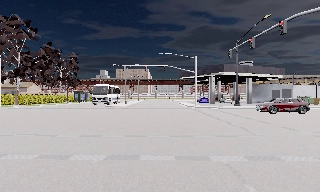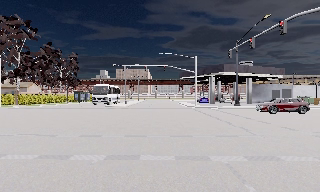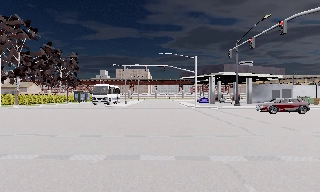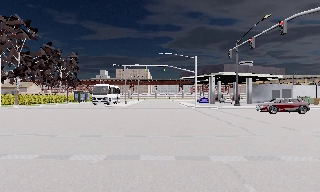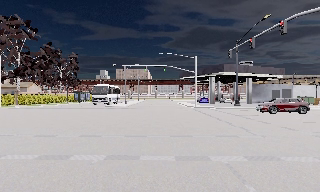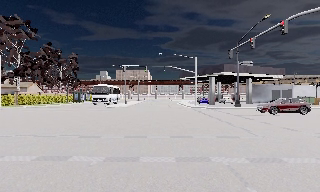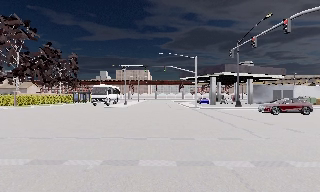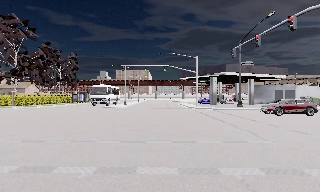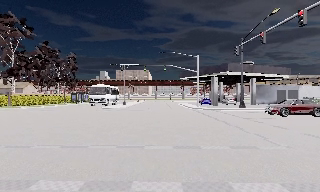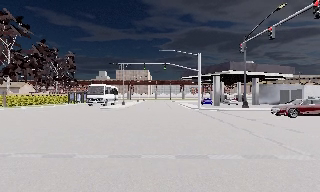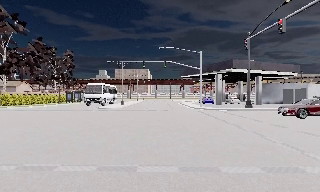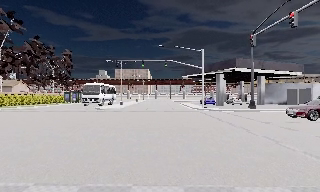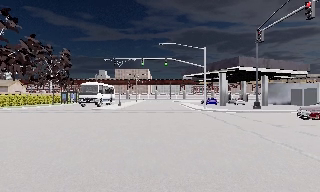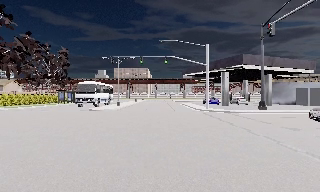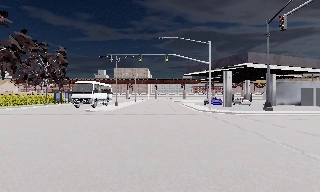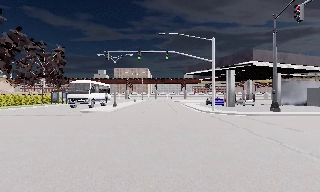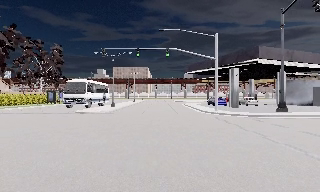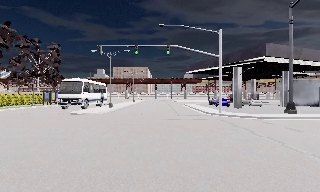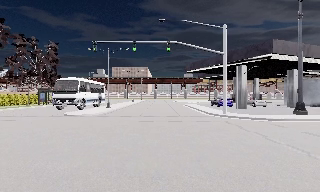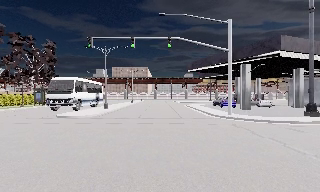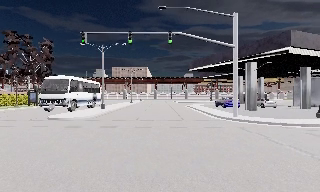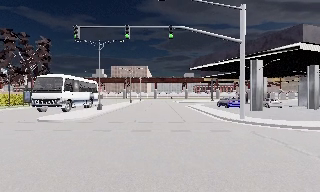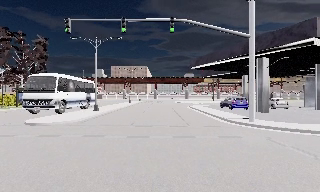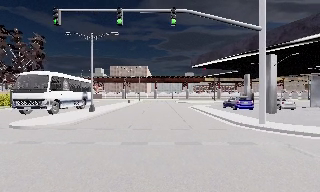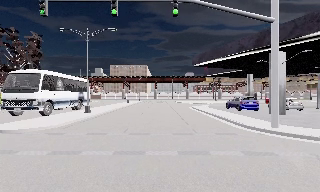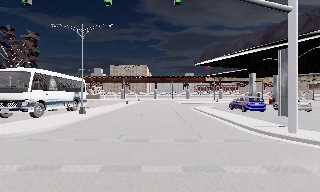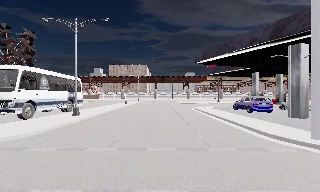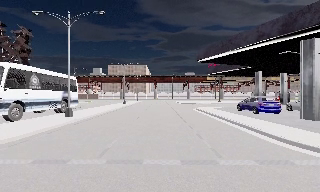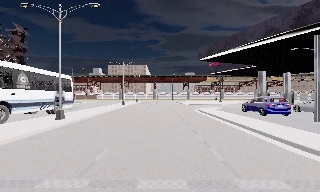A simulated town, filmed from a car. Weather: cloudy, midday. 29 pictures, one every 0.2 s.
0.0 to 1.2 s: The camera shifts only a little, or ends up much as it began.
1.2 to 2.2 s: The camera travels forward, about 3.5 m, so what stands in front looms larger. It gains speed.
2.2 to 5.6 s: The camera travels forward, about 18 m, so what stands in front looms larger.
The film runs forward here.
